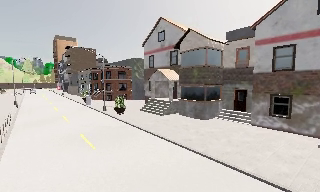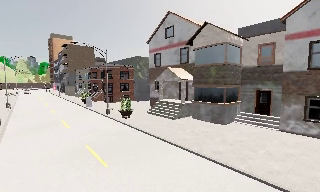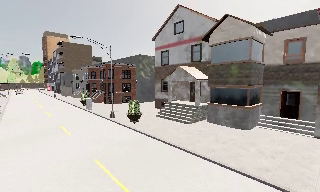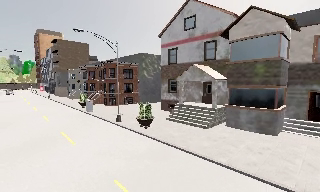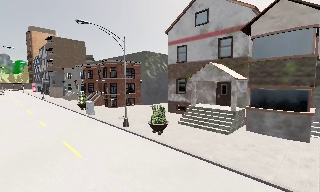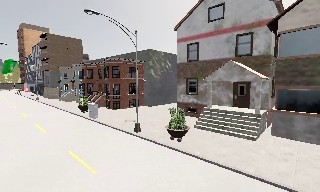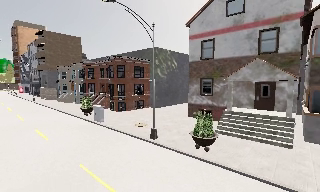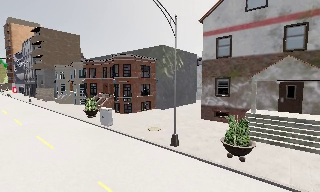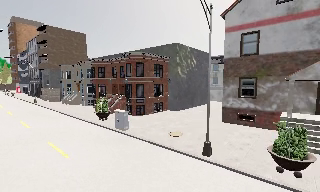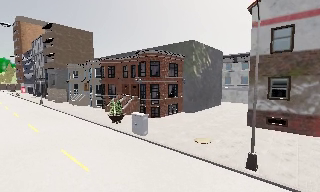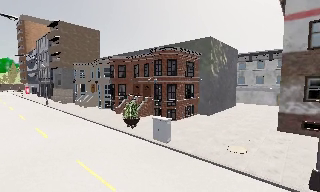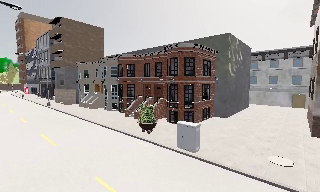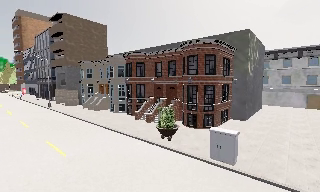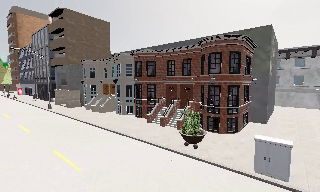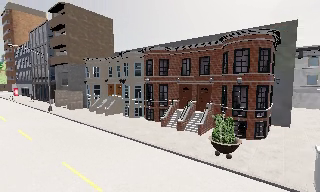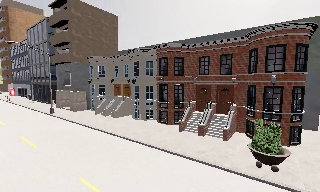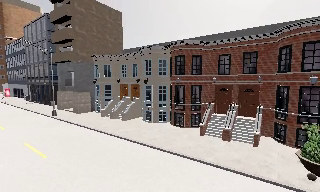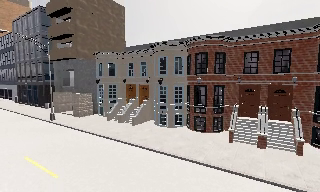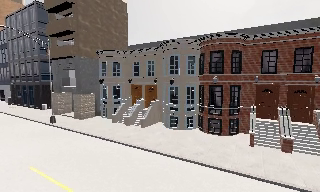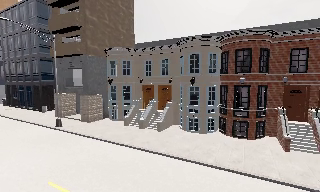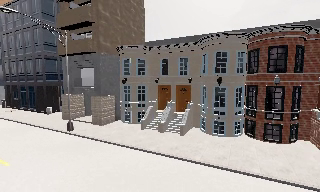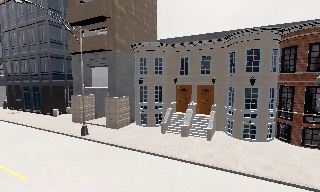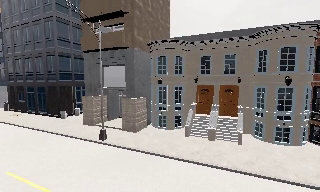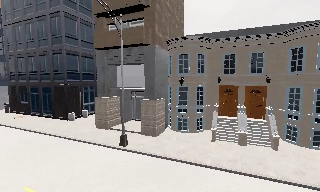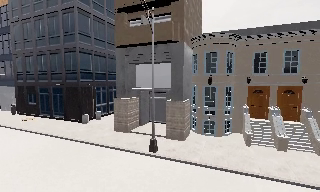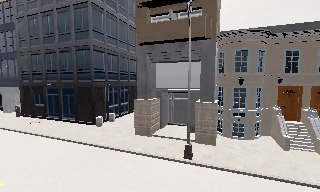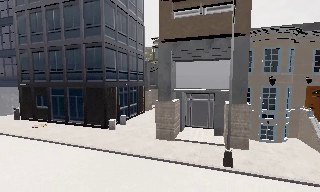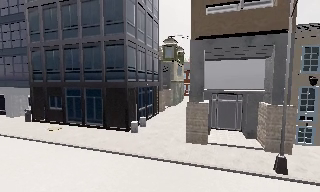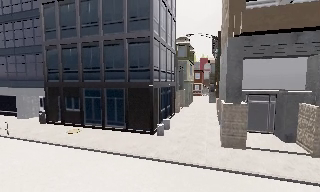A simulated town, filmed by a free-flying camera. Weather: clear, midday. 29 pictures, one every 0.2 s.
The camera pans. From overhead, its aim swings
clockwise.
0.0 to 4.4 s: The camera pans to its right, which is clockwise from overhead, by about 25 degrees. It travels to its left and forward, about 45 m, so close, fixed things drift to the right.
4.4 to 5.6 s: The camera travels to its left, about 12 m, so close, fixed things drift to the right.
The film runs backward here.
